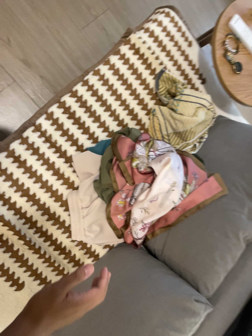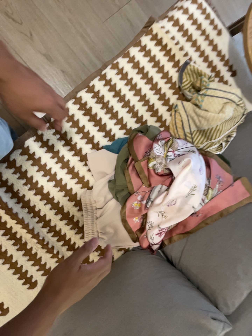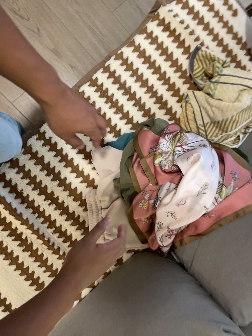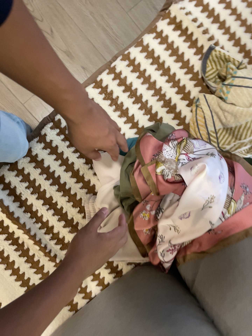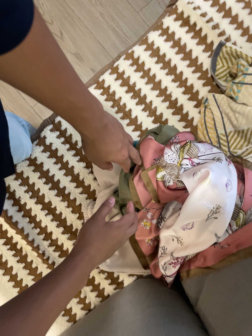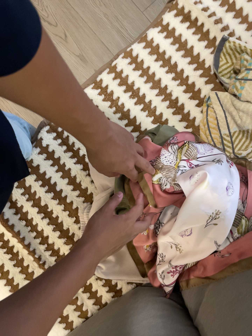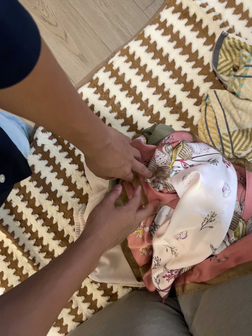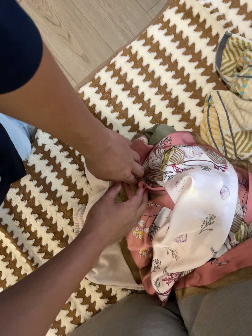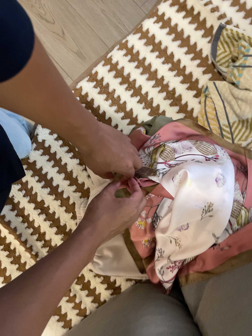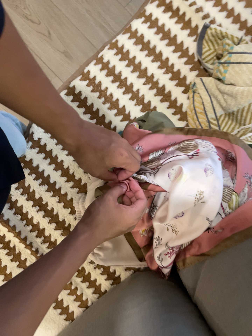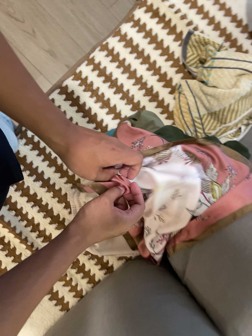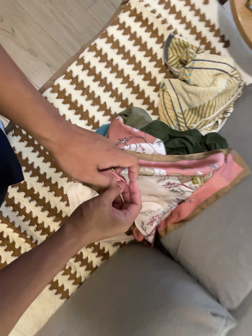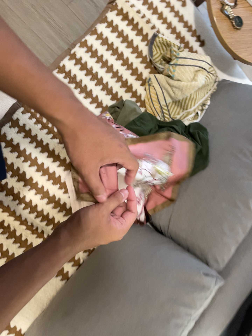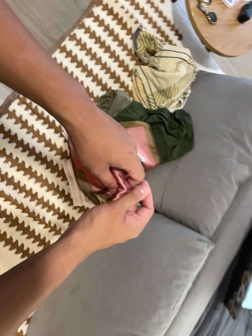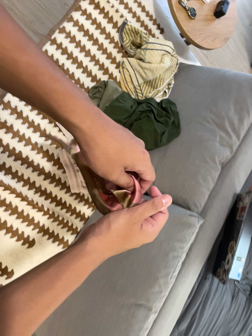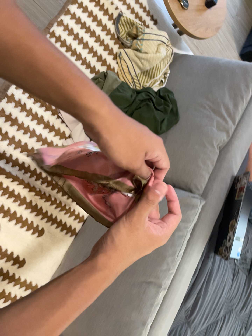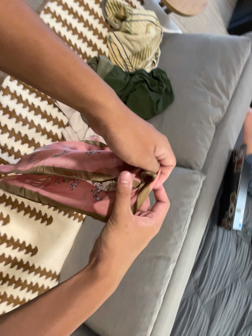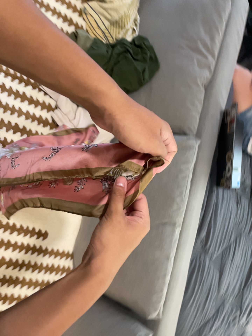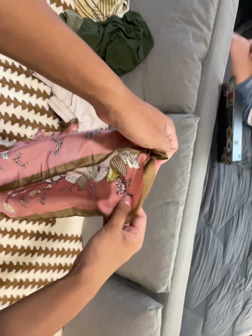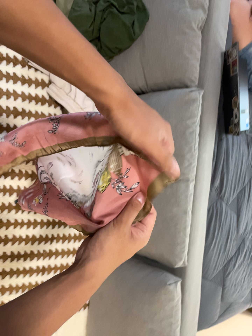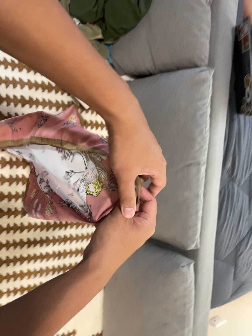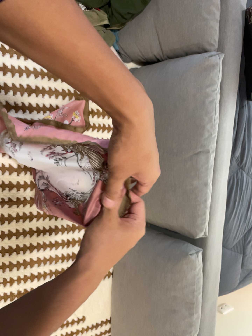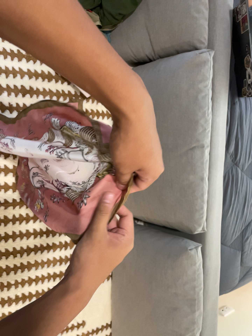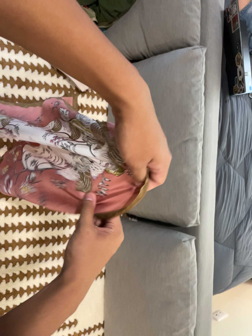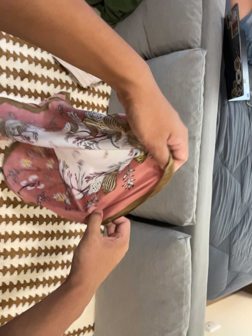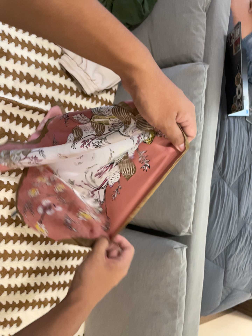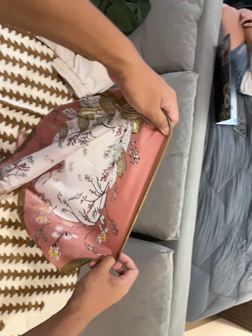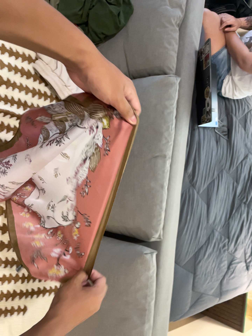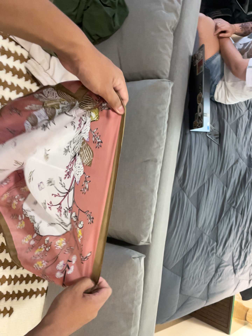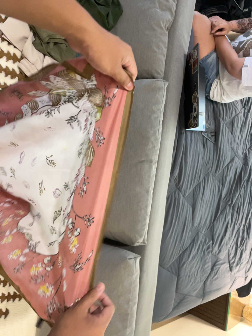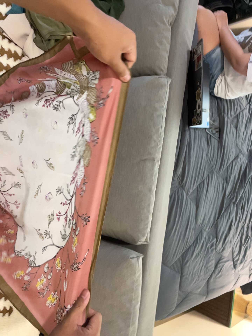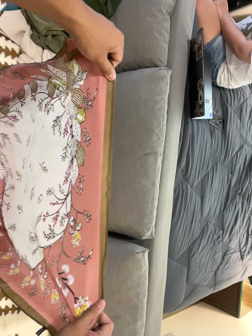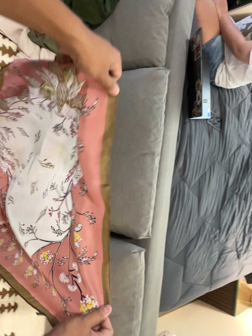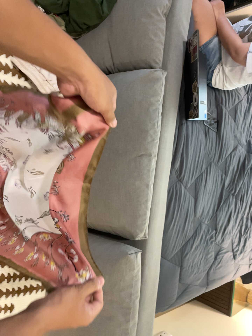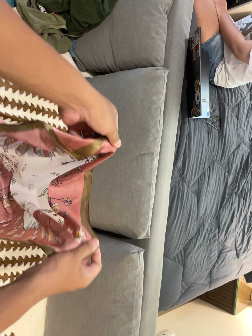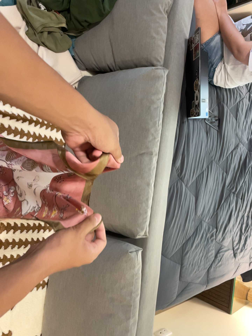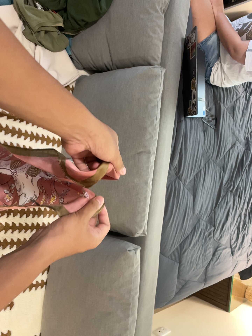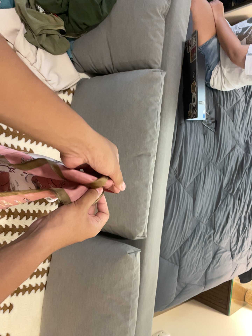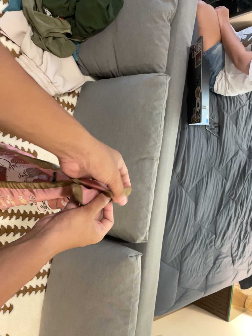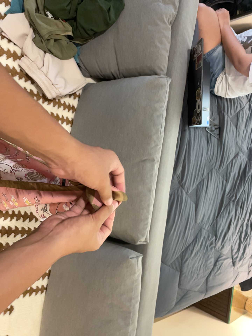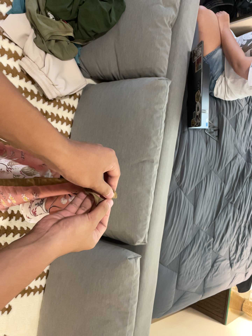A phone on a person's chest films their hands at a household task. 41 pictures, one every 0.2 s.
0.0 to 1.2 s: The camera pans to its left by about 25 degrees. It travels to its right and forward, about 38 cm.
1.2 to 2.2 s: The camera pans to its right by about 15 degrees. It travels to its left and backward, about 22 cm.
2.2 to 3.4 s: The camera pans to its right by about 25 degrees. It travels to its left, backward and toward the bottom of its view, about 40 cm. Its aim tips toward the bottom of its view by about 10 degrees, and the scene shifts upward. It rolls about its line of sight by about 25 degrees, and the scene rotates counterclockwise.
3.4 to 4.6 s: The camera travels toward the bottom of its view, about 7 cm, so close, fixed things drift upward. Its aim tips toward the bottom of its view by about 10 degrees, and the scene shifts upward. It rolls about its line of sight by about 15 degrees, and the scene rotates counterclockwise.
4.6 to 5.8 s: The camera travels toward the bottom of its view, about 6 cm.
5.8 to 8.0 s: The camera shifts only a little, or ends up much as it began.
The film runs forward here.
